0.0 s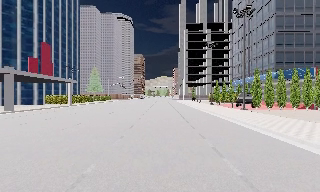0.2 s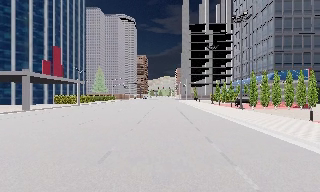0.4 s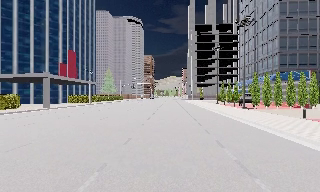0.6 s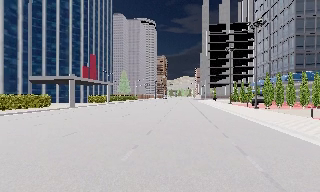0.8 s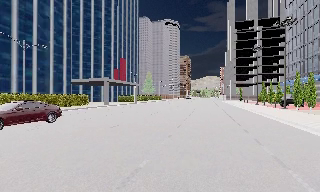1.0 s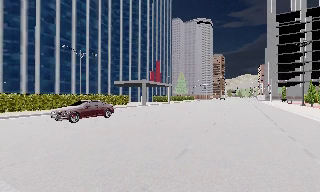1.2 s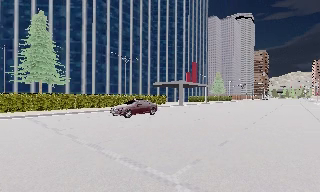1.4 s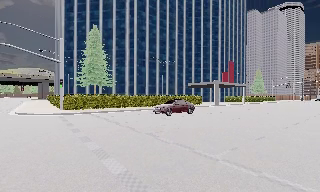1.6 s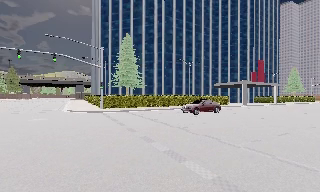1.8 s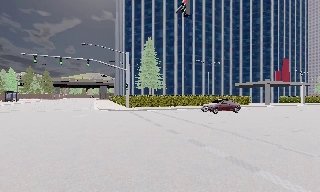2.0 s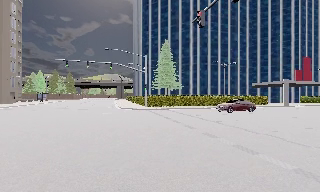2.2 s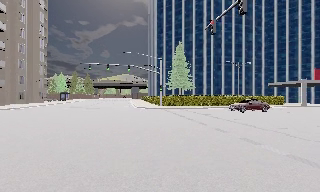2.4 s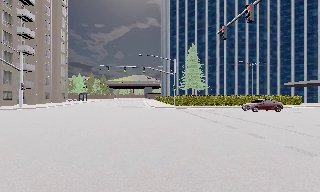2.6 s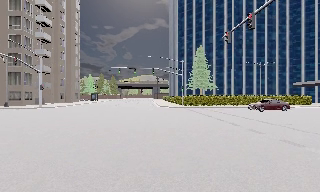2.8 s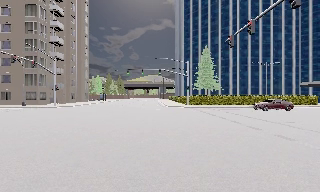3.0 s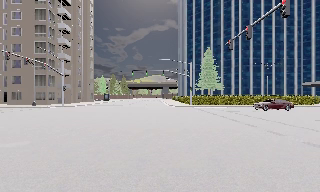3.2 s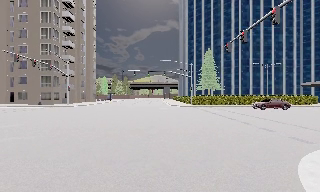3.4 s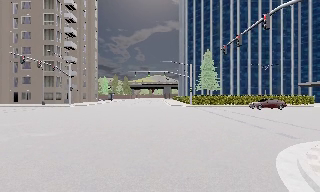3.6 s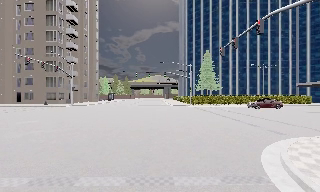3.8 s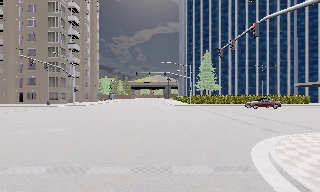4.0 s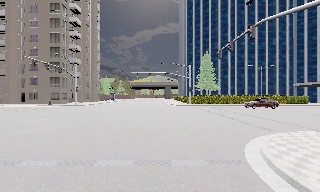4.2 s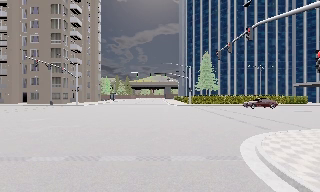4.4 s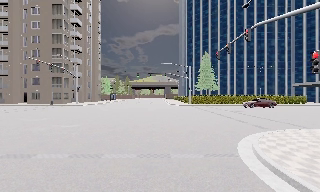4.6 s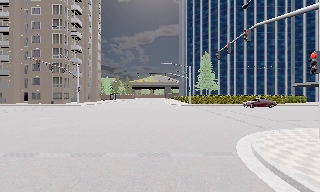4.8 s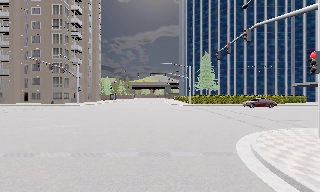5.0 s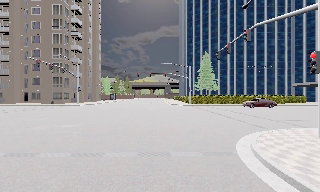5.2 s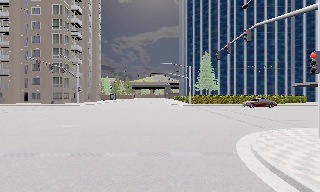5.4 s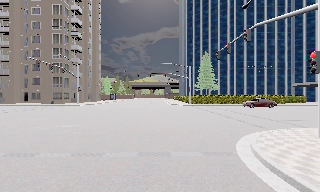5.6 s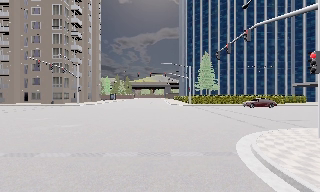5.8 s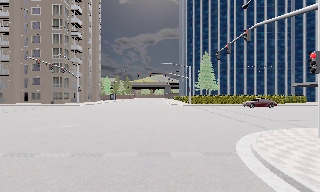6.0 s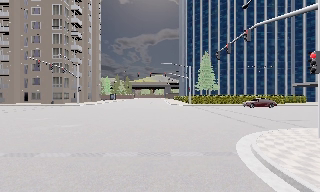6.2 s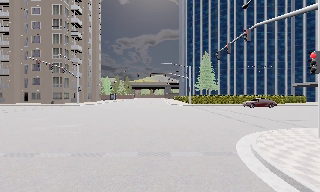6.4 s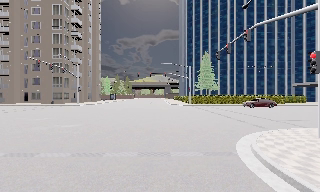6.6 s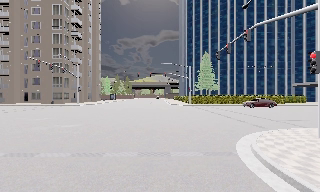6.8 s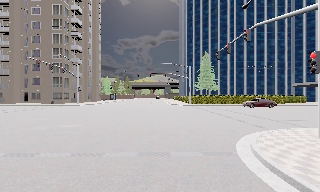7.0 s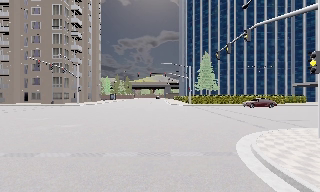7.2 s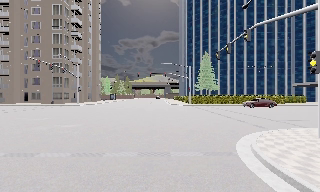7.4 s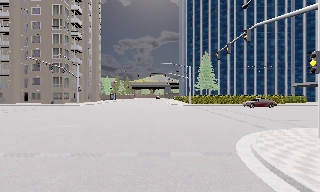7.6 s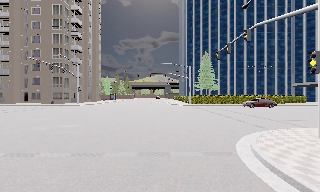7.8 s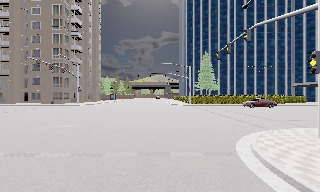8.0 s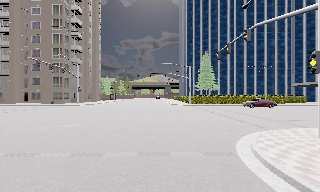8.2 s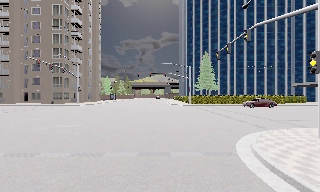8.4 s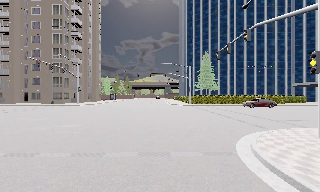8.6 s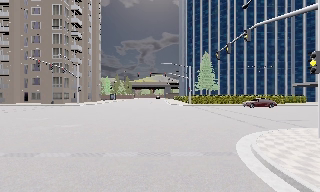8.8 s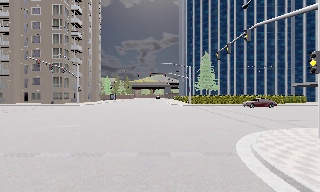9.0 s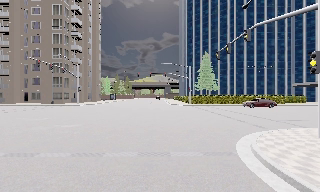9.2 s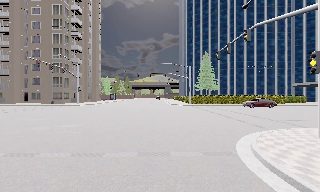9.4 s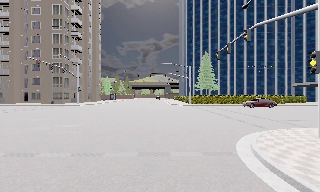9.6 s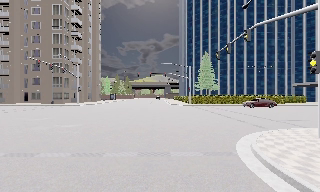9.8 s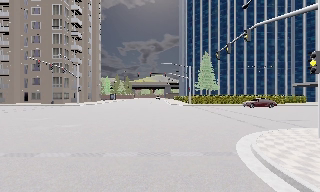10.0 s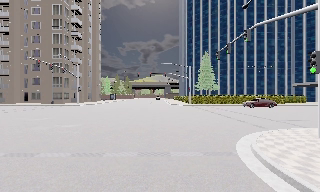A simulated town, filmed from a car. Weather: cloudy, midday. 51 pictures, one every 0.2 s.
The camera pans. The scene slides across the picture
to the right.
The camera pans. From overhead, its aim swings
counterclockwise.
0.0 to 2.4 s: The camera pans to its left, which is counterclockwise from overhead, by about 80 degrees. It travels backward, about 17 m.
2.4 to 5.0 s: The camera travels backward, about 7 m, so what stands in front gets smaller. It loses speed.
5.0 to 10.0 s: The camera keeps its place and its aim.
The film runs backward here.
